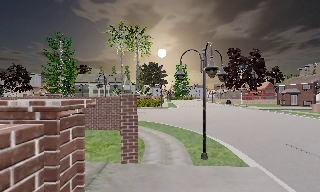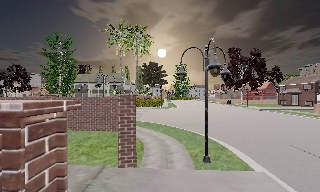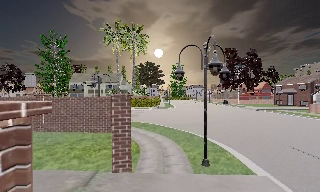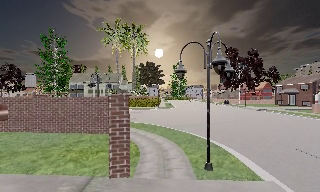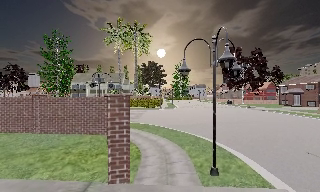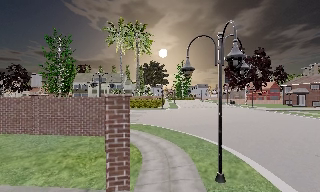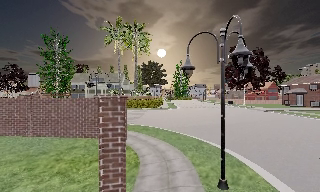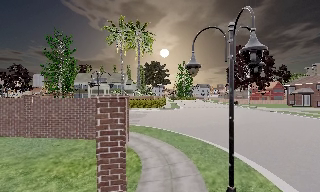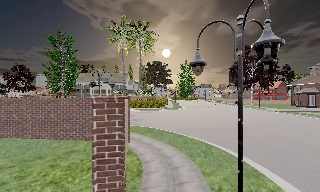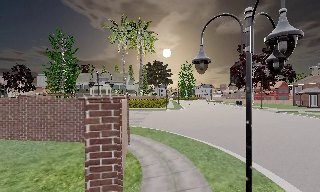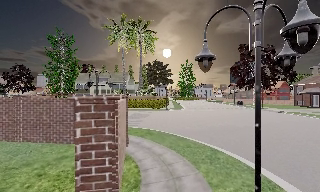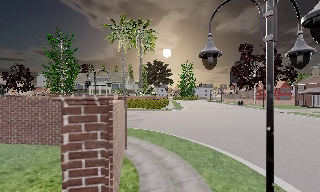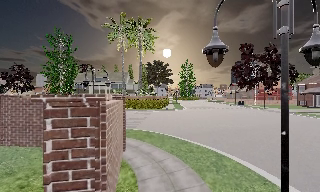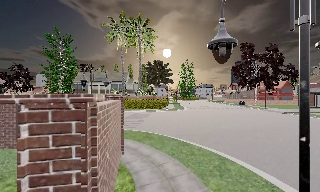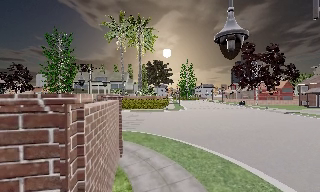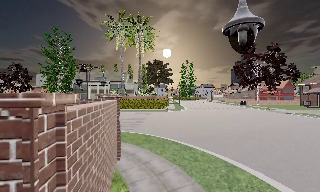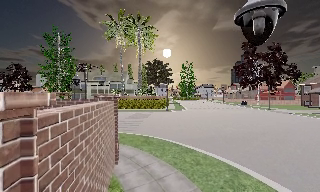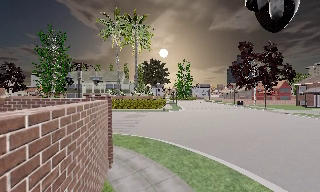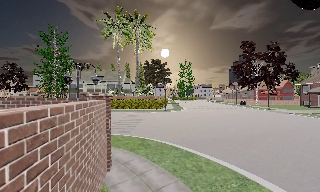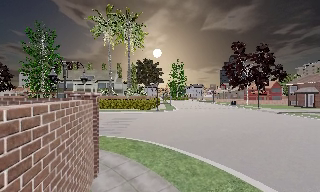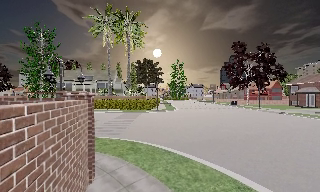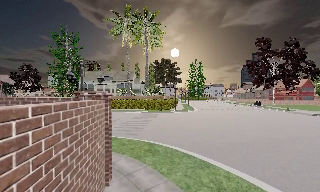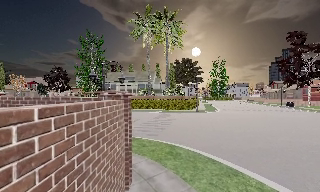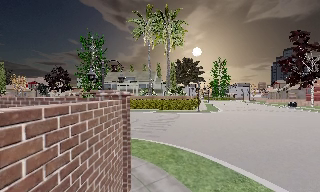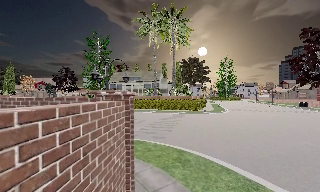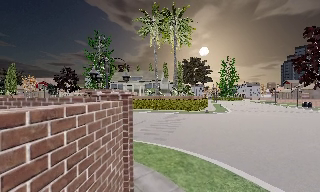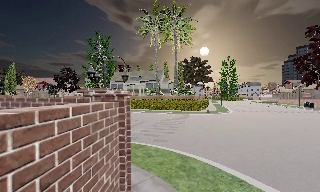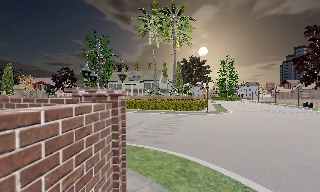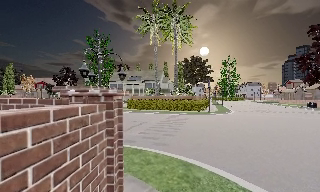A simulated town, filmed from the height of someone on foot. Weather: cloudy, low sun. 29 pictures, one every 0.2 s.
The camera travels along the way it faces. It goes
forward.
0.0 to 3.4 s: The camera travels forward, about 6 m, so what stands in front looms larger.
3.4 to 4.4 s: The camera pans to its left, which is counterclockwise from overhead, by about 10 degrees. It travels forward, about 1.5 m, so what stands in front looms larger.
4.4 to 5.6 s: The camera travels forward, about 2 m, so what stands in front looms larger.
The film runs forward here.
